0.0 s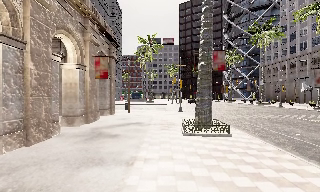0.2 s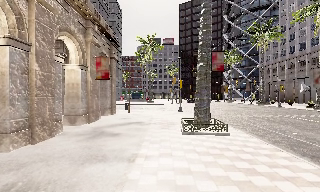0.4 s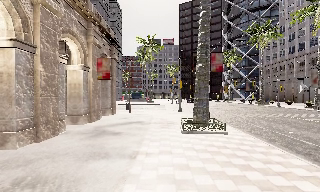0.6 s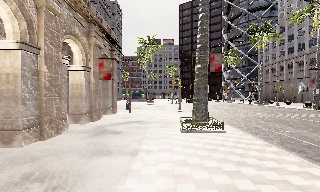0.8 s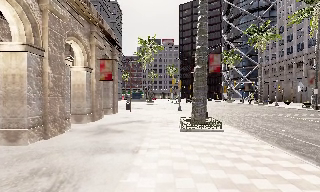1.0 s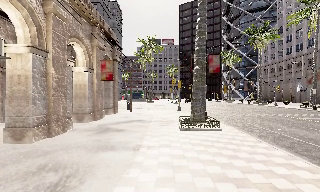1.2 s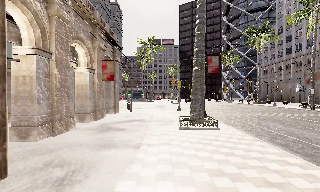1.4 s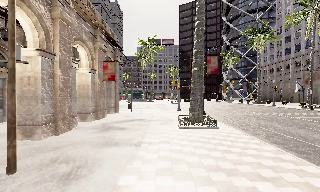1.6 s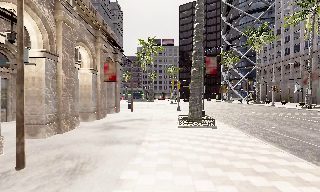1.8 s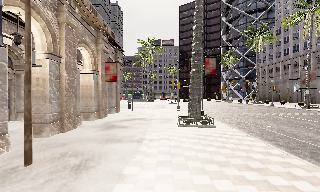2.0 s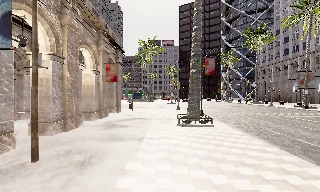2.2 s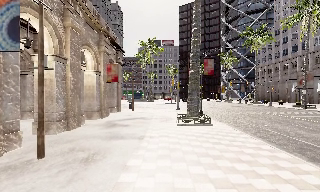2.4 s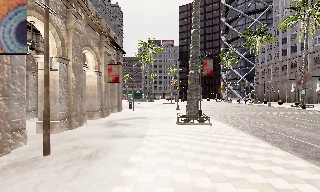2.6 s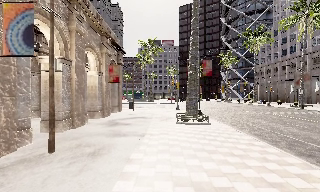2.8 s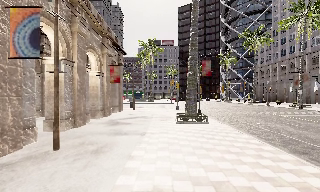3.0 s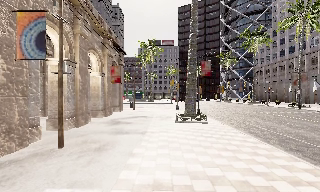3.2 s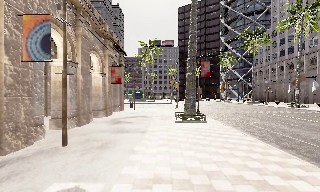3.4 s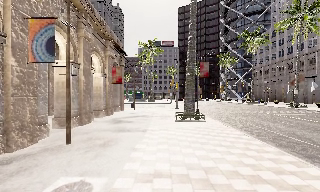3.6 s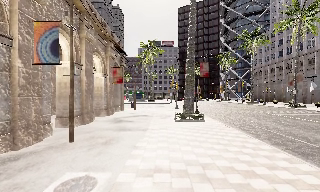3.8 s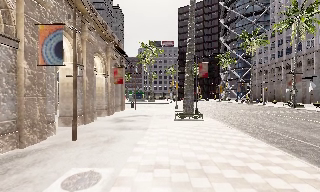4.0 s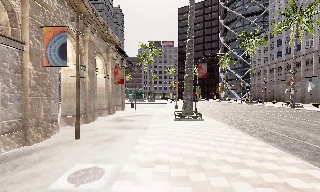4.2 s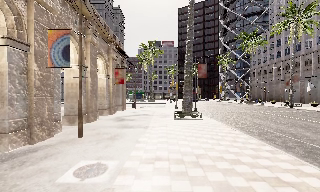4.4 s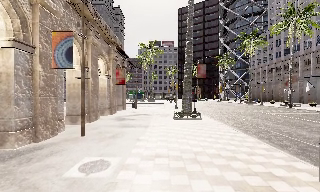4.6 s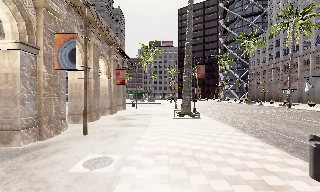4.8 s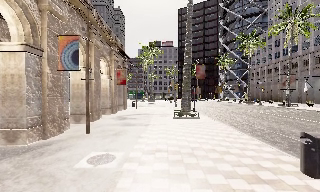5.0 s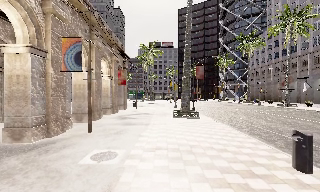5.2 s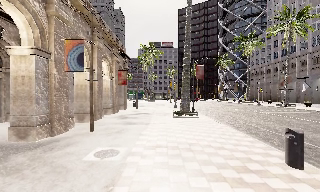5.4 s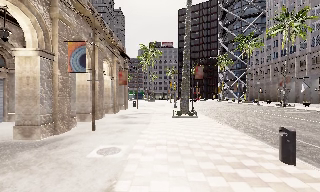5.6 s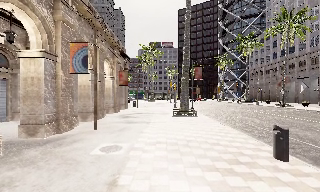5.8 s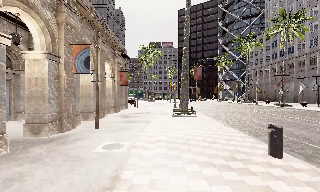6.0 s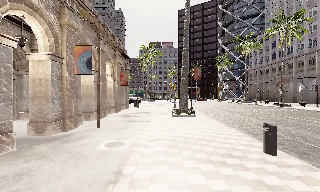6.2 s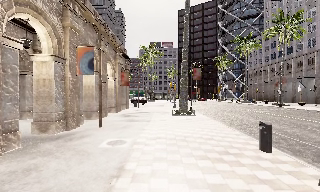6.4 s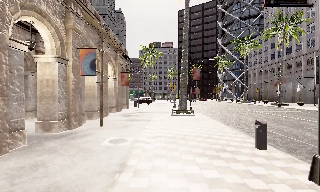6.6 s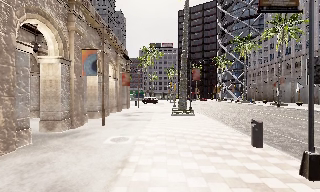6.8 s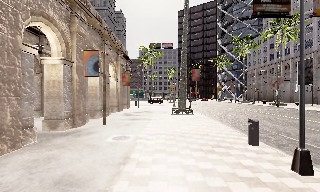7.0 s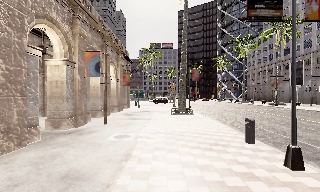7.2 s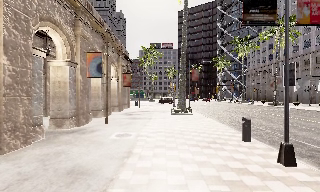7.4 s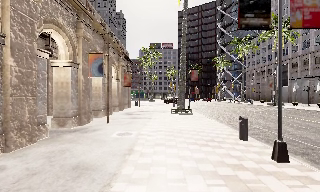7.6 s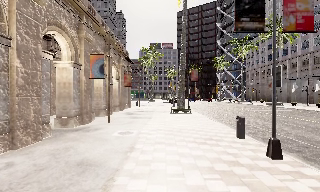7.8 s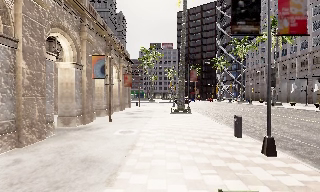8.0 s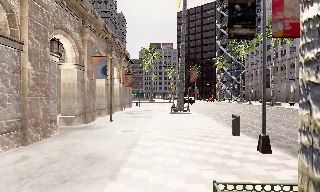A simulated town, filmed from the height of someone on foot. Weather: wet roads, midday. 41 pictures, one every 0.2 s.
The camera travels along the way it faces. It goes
backward.
0.0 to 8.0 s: The camera travels backward, about 11 m, so what stands in front gets smaller.
The film runs backward here.
